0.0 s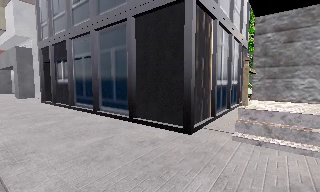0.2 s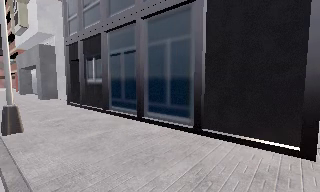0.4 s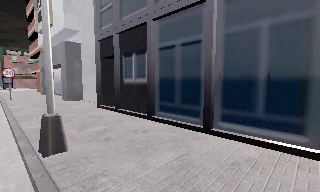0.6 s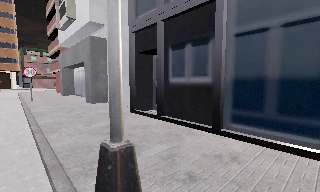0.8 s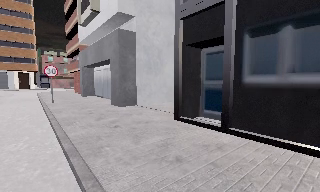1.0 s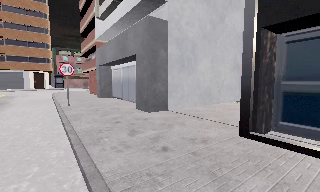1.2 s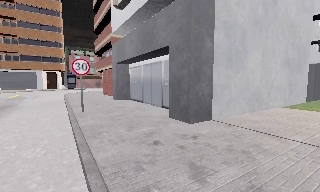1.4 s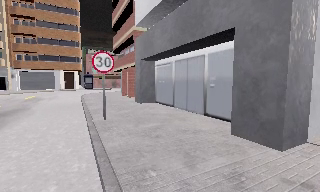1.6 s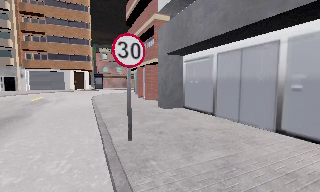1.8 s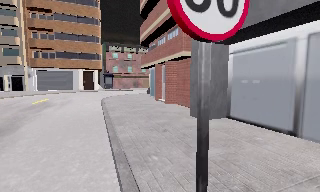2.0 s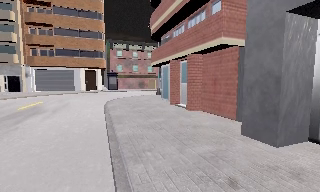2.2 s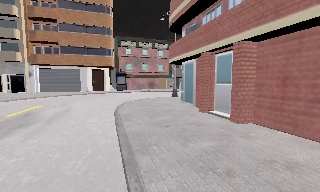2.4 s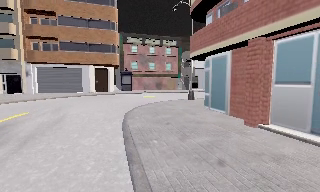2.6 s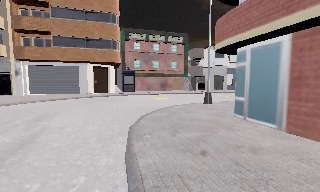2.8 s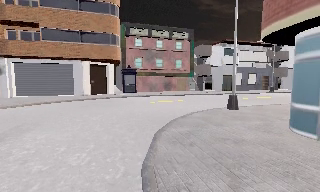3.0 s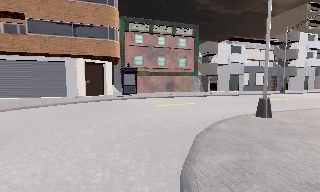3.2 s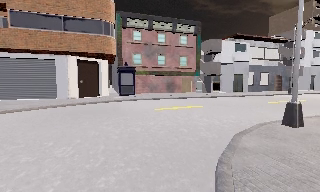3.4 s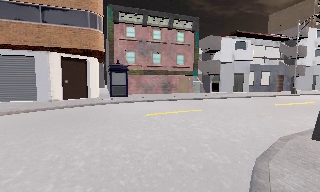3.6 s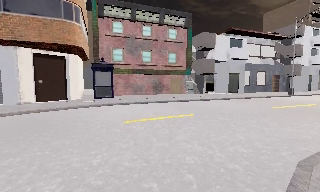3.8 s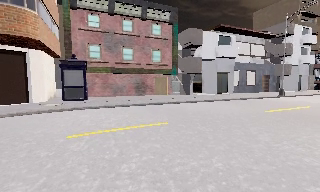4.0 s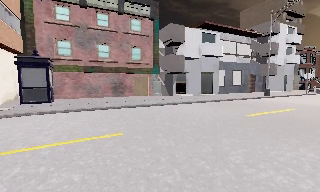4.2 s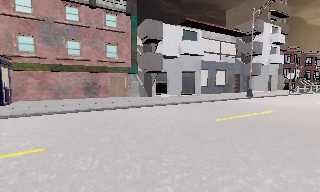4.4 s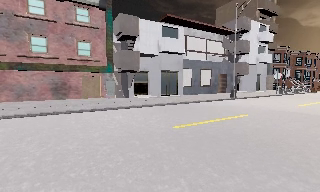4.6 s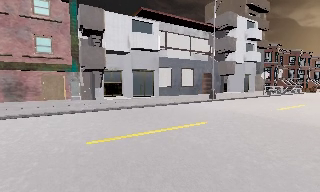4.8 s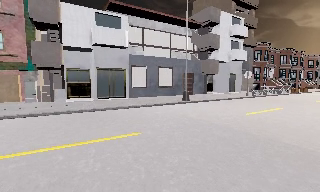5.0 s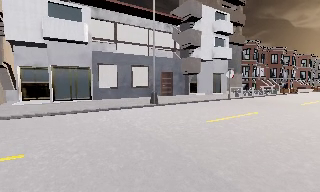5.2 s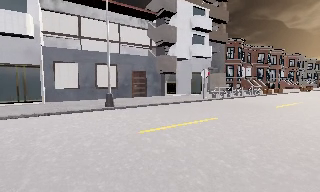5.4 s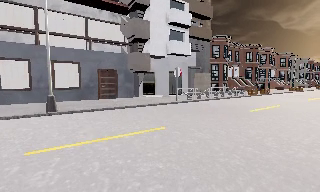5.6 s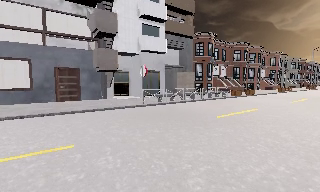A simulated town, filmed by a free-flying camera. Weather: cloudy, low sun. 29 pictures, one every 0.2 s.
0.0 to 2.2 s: The scene slides to the right, as the camera pans about 35 degrees to its left. It travels forward and to its left, about 25 m.
2.2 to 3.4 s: The camera travels forward, about 10 m, so what stands in front looms larger. It loses speed.
3.4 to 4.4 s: The camera pans to its right, which is clockwise from overhead, by about 10 degrees. It travels forward and to its right, about 8 m, so what stands in front looms larger.
4.4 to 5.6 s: The camera travels to its right and forward, about 14 m, so close, fixed things drift to the left.
The film runs forward here.
